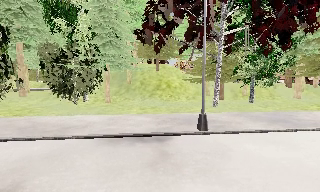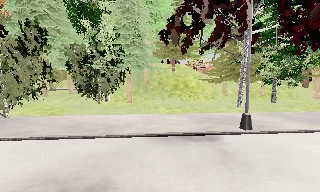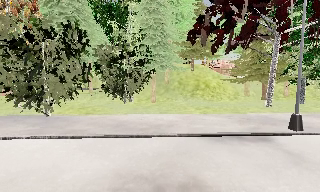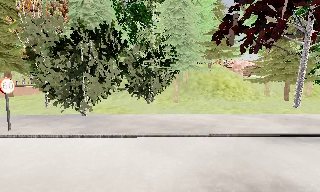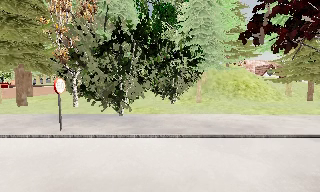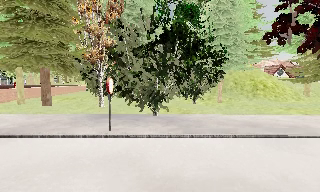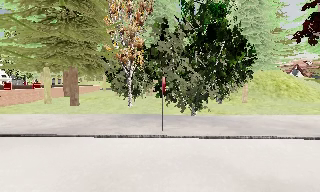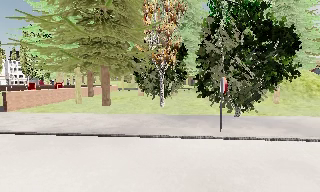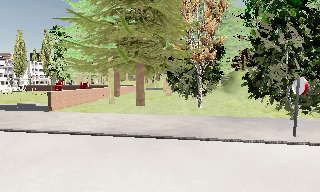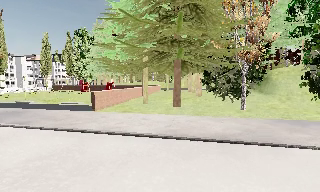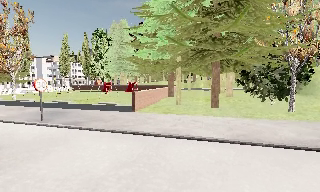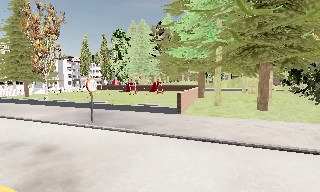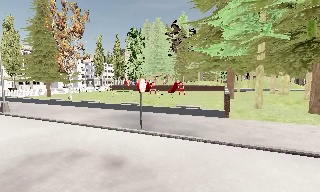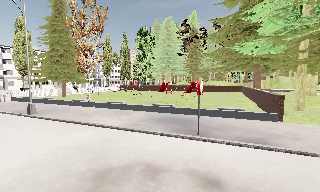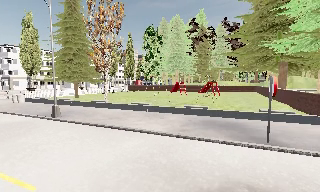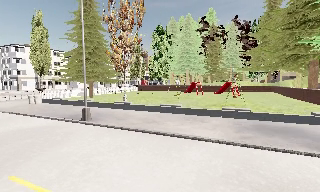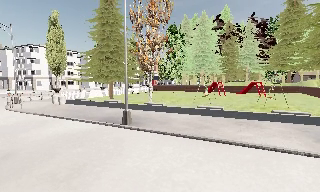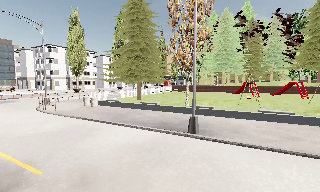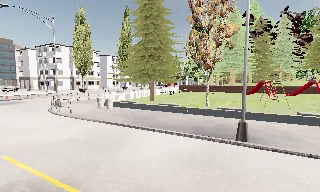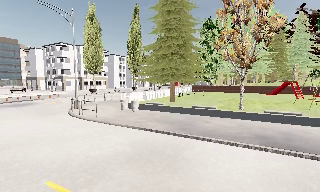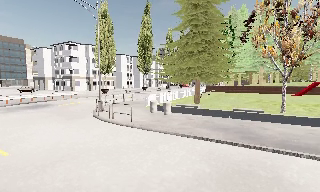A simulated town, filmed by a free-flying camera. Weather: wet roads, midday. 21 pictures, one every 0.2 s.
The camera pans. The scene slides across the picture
to the right.
The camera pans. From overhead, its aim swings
counterclockwise.
0.0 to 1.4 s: The camera travels to its left, about 14 m, so close, fixed things drift to the right.
1.4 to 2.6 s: The scene slides to the right, as the camera pans about 20 degrees to its left. It travels to its left, about 14 m, so close, fixed things drift to the right.
2.6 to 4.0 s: The camera travels to its left and forward, about 16 m, so close, fixed things drift to the right.
The film runs backward here.
